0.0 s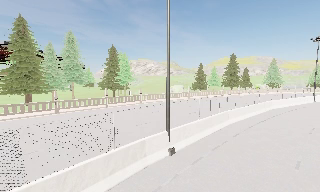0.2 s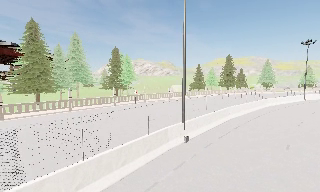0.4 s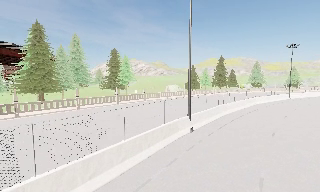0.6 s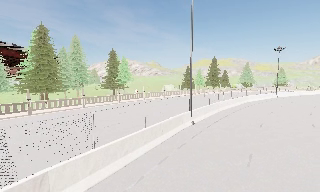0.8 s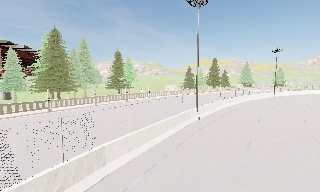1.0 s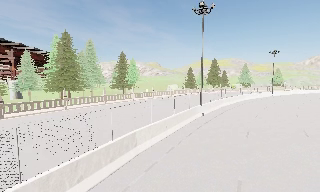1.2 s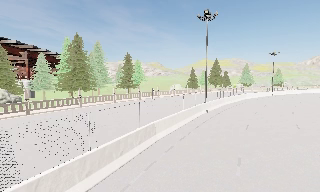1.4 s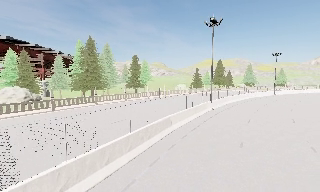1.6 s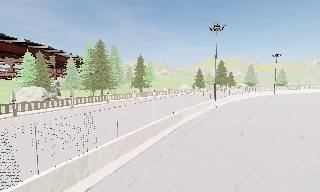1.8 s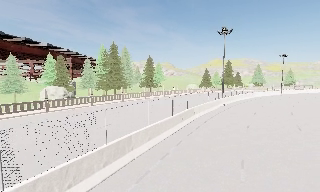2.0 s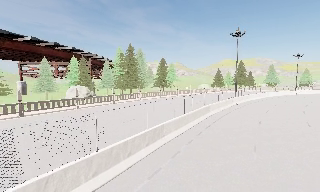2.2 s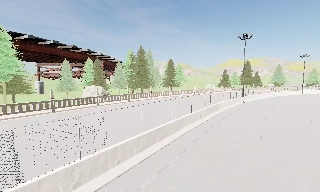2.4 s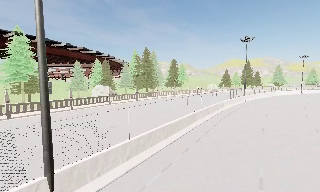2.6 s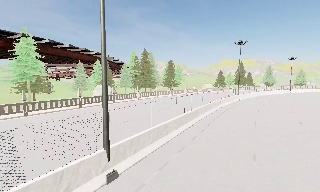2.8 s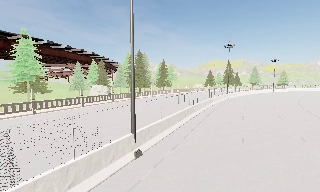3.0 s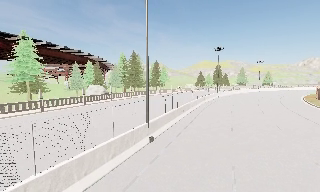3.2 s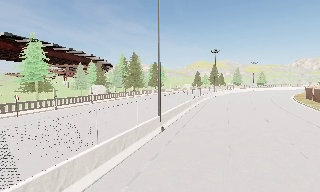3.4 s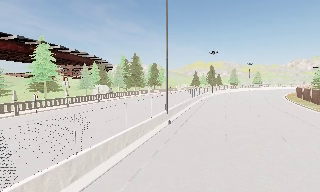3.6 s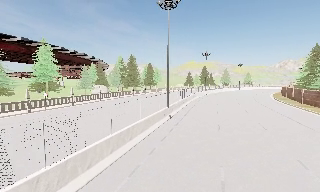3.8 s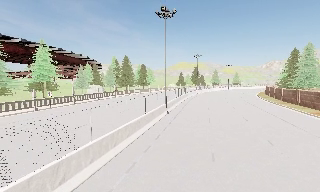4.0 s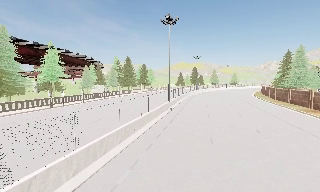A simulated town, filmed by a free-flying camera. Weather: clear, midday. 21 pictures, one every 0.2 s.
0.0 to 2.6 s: The camera travels backward and to its left, about 30 m, so what stands in front gets smaller.
2.6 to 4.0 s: The camera pans to its right, which is clockwise from overhead, by about 15 degrees. It travels backward and to its left, about 16 m, so what stands in front gets smaller.
The film runs backward here.
